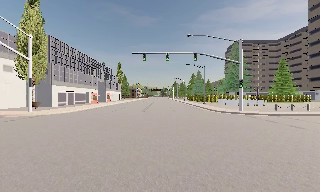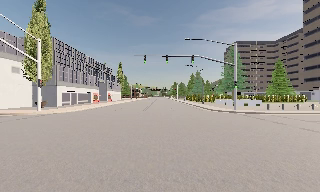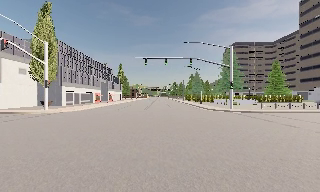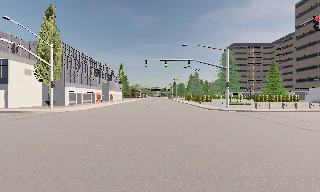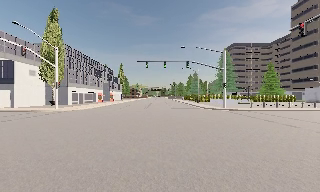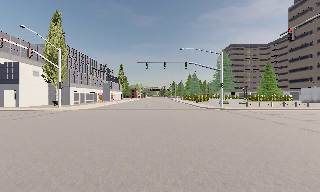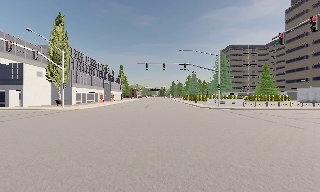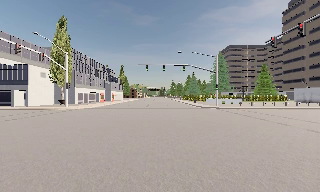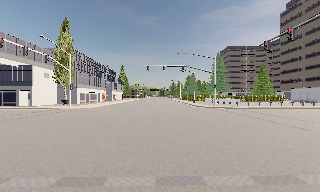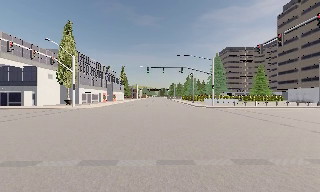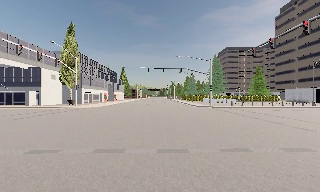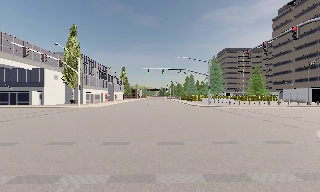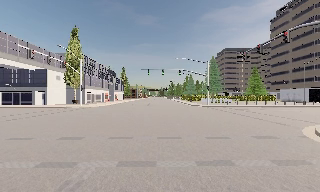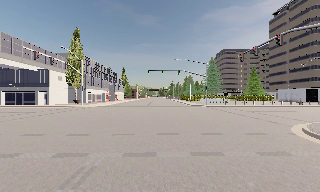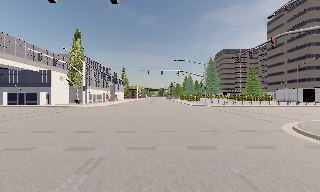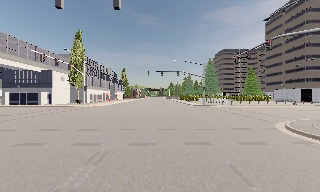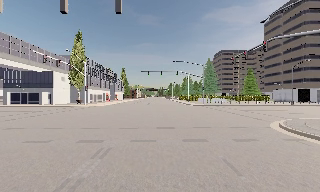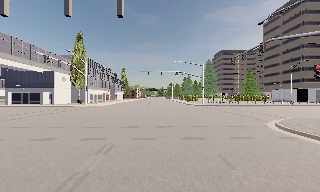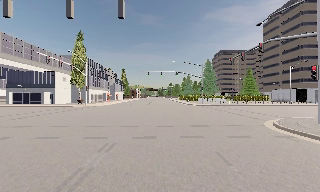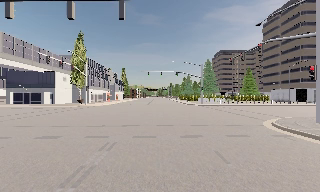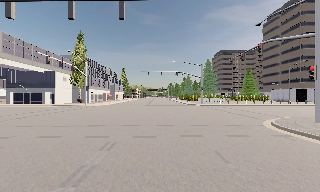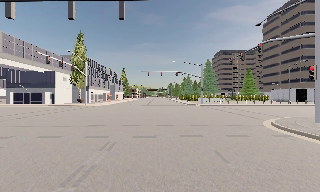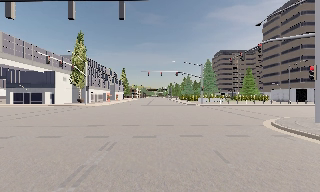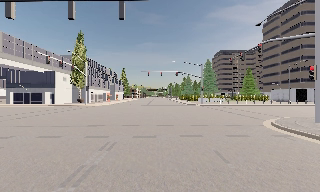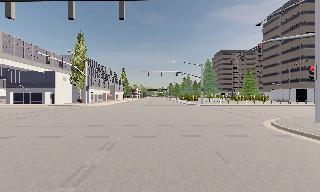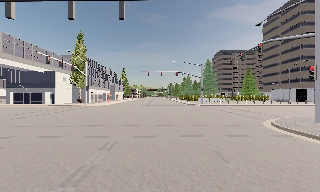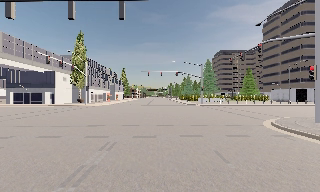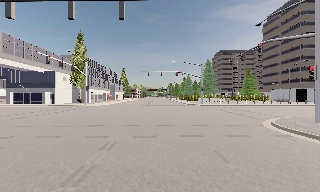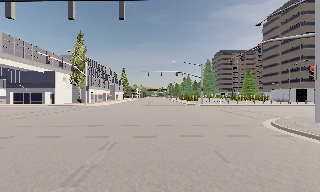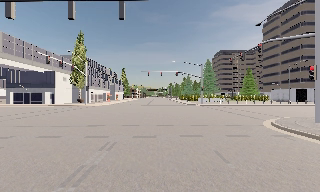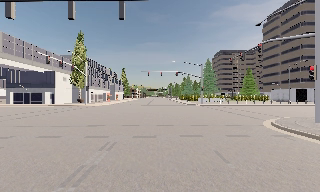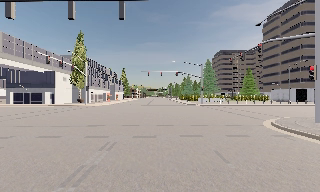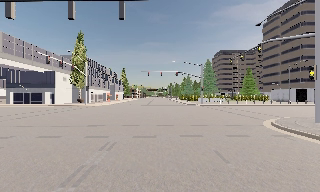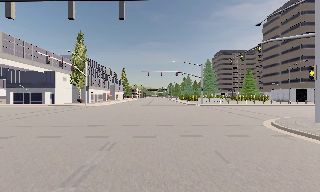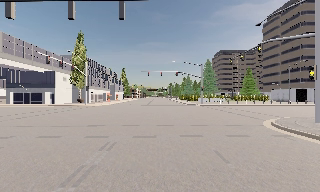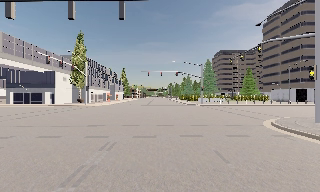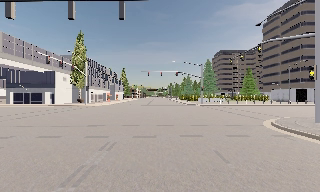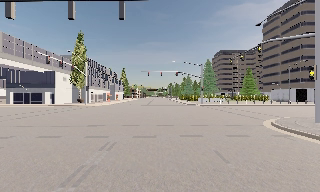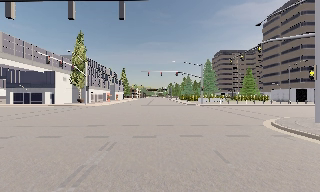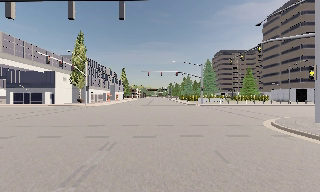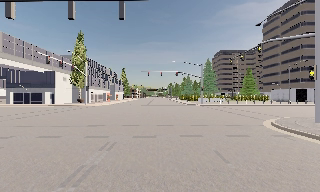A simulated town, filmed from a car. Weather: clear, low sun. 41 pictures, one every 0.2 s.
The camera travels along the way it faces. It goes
backward.
0.0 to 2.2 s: The camera travels backward, about 10 m, so what stands in front gets smaller.
2.2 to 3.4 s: The camera travels backward, about 3 m, so what stands in front gets smaller. It loses speed.
3.4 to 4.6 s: The camera shifts only a little, or ends up much as it began.
4.6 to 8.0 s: The camera keeps its place and its aim.
The film runs backward here.
